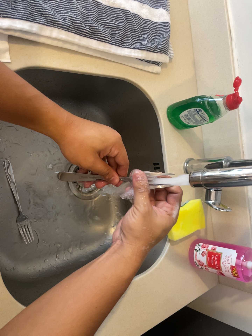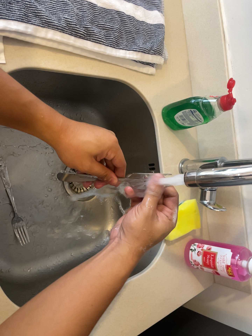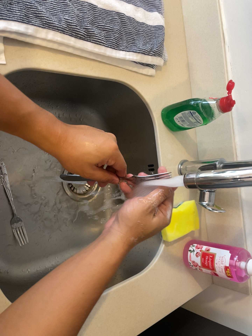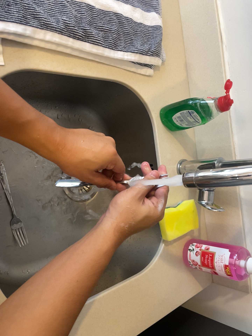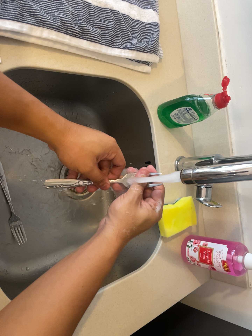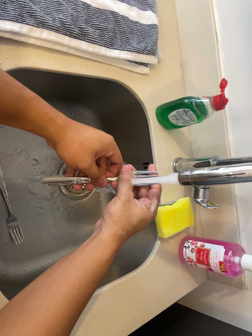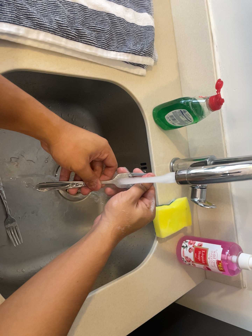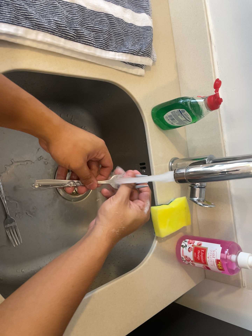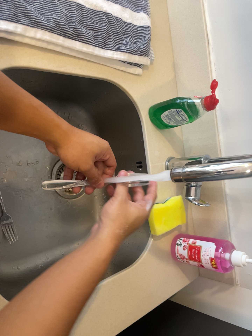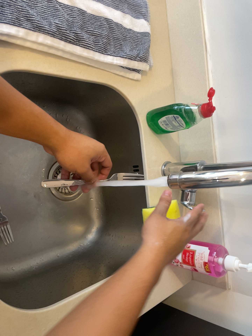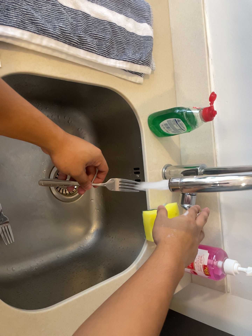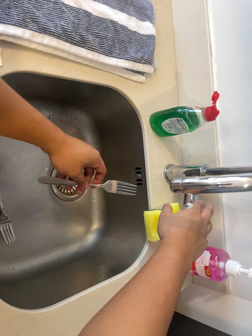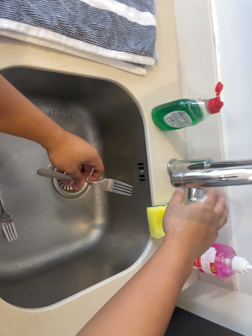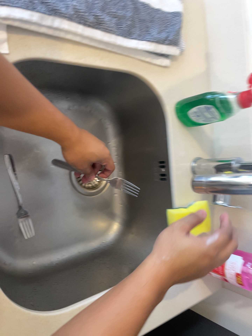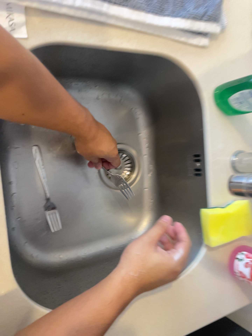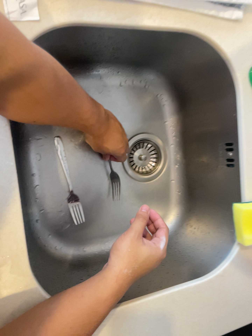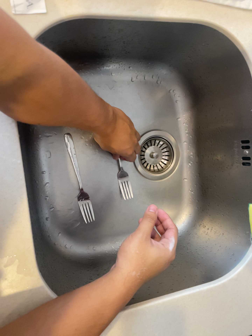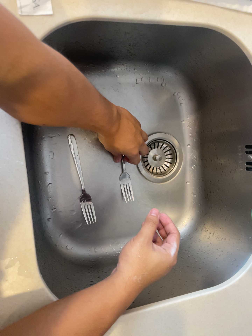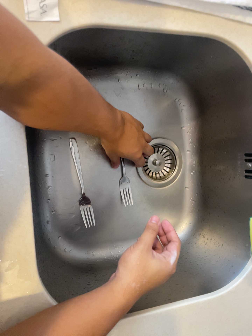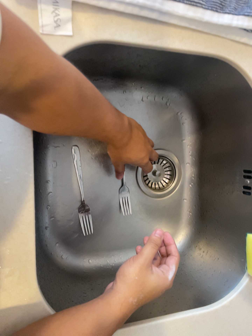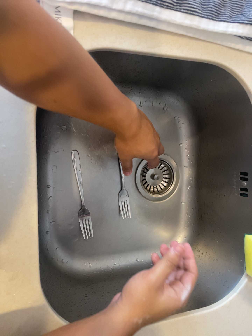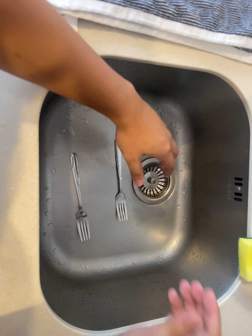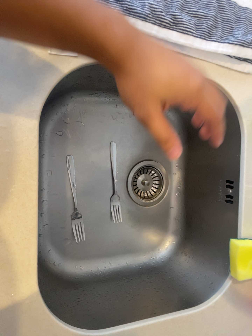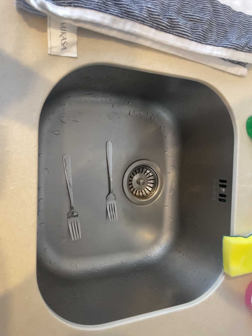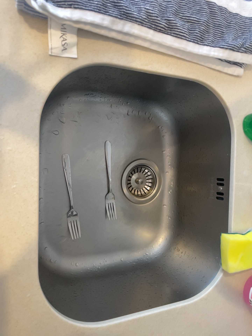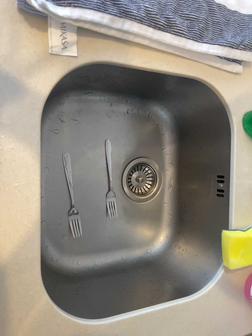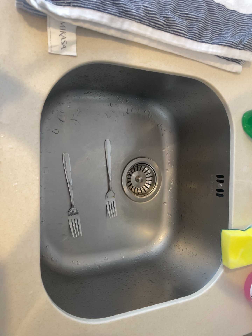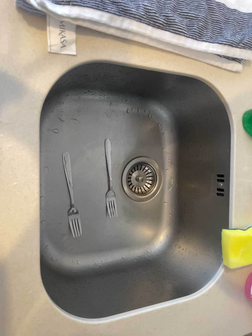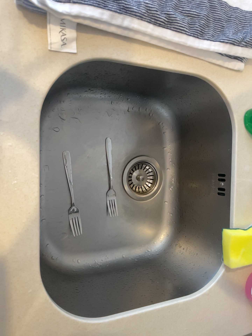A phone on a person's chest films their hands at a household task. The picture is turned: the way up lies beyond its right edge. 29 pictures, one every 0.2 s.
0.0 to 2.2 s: The camera shifts only a little, or ends up much as it began.
2.2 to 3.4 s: The camera pans to its left by about 25 degrees. It travels forward and to its right, about 14 cm, so what stands in front looms larger.
3.4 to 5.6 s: The camera travels backward, about 7 cm, so what stands in front gets smaller.
The film runs backward here.
